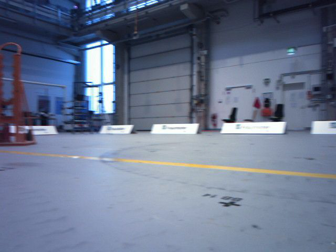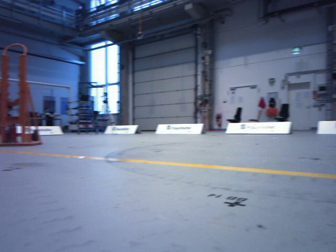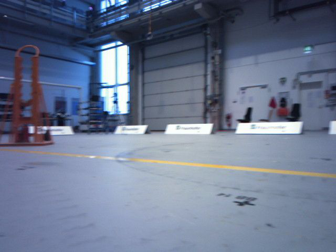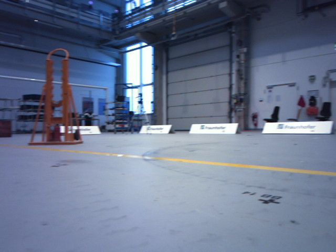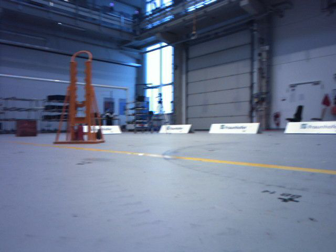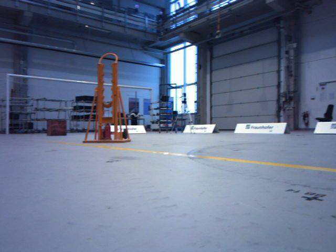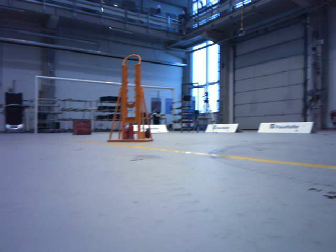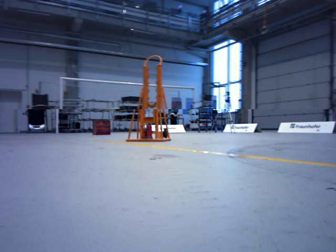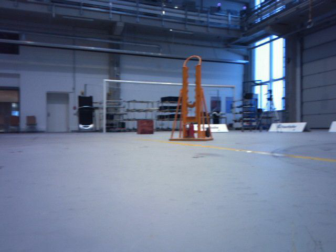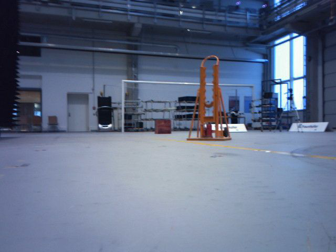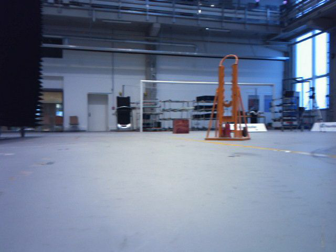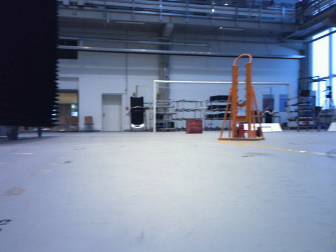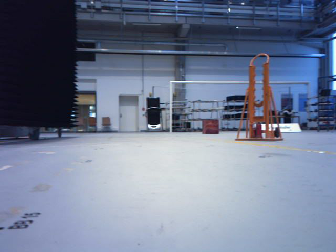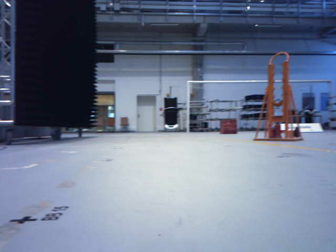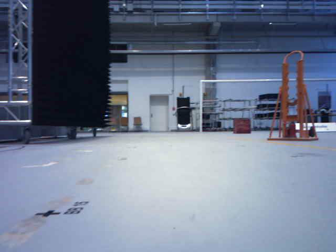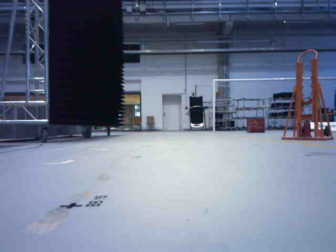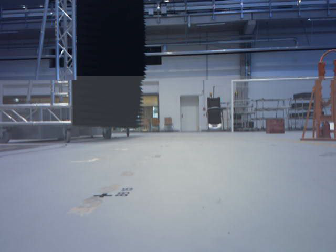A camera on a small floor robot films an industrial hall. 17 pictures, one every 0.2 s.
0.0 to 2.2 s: The scene slides to the right, as the camera pans about 45 degrees to its left. It travels backward, about 0.3 m.
2.2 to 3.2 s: The camera swings to its left by about 15 degrees, and the scene slides to the right. It travels backward, about 0.2 m, so what stands in front gets smaller. It gains speed.
The film runs backward here.
